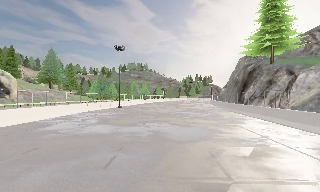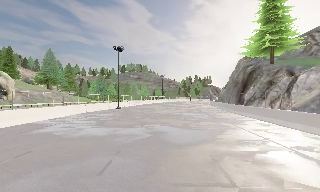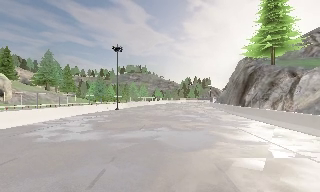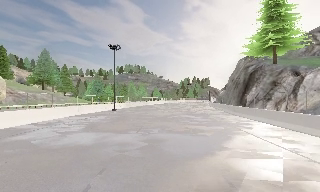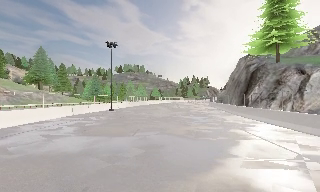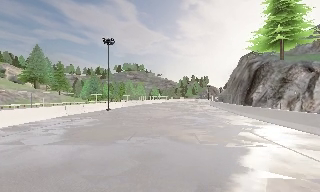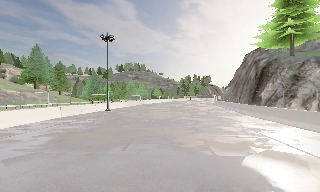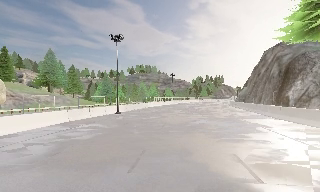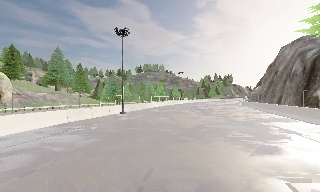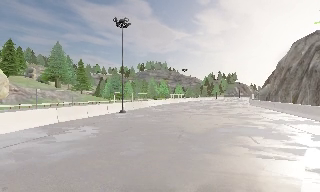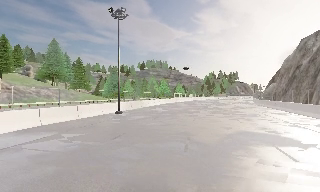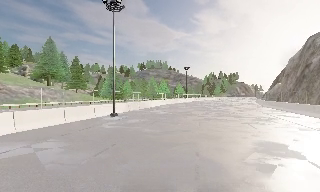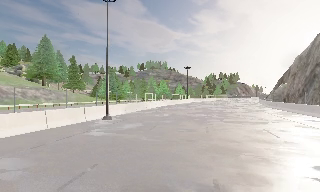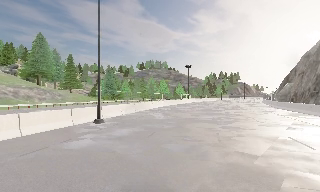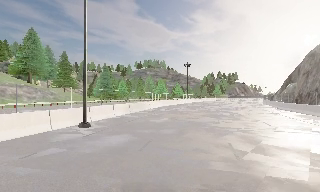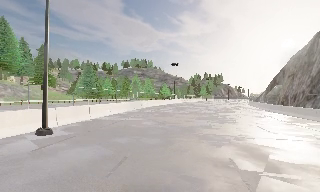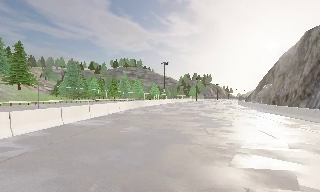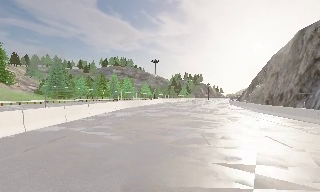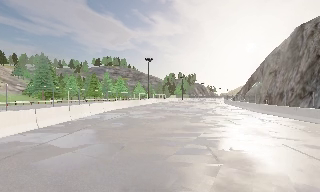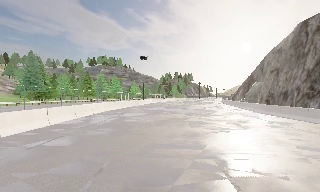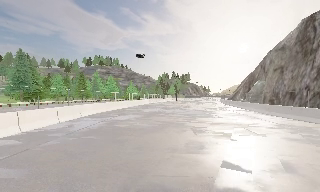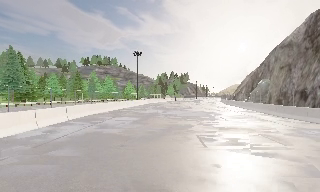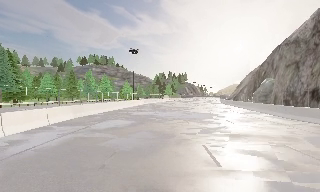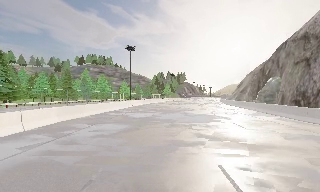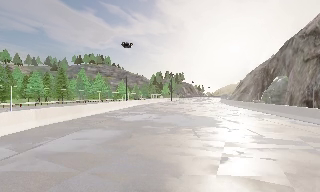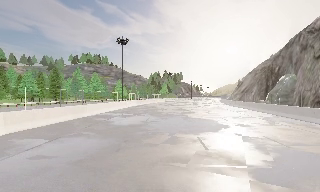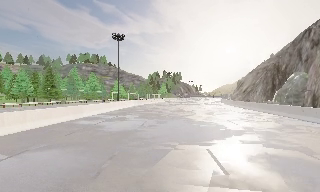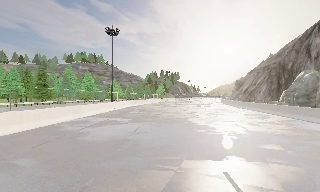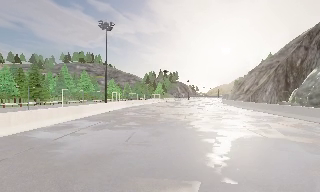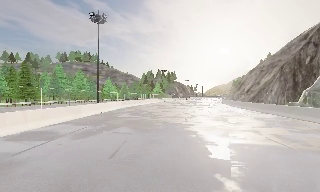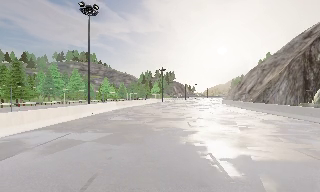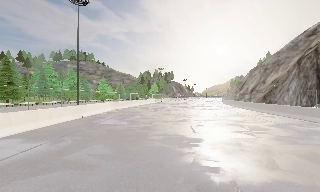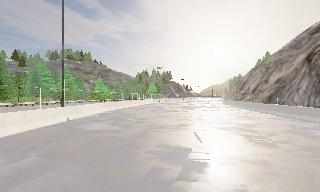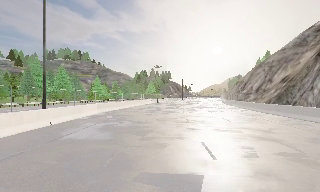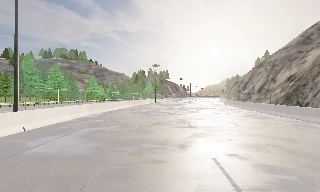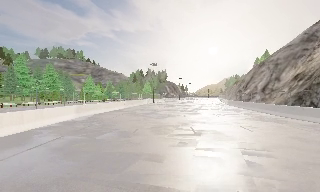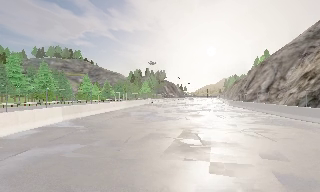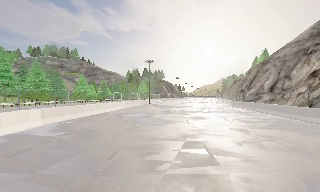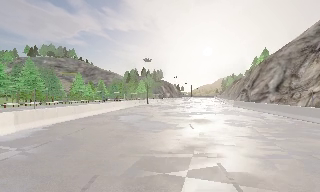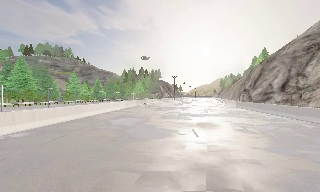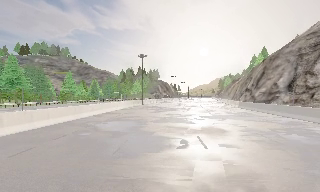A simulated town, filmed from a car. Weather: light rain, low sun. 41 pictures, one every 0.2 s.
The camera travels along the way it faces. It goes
forward.
0.0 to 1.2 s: The camera travels forward, about 6 m, so what stands in front looms larger. It gains speed.
1.2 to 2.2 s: The camera travels forward, about 10 m, so what stands in front looms larger.
2.2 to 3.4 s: The camera pans to its right, which is clockwise from overhead, by about 10 degrees. It travels forward, about 12 m, so what stands in front looms larger.
3.4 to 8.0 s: The camera swings to its right by about 15 degrees, and the scene slides to the left. It travels forward, about 45 m, so what stands in front looms larger.
The film runs forward here.
